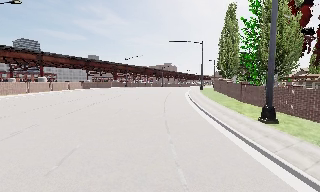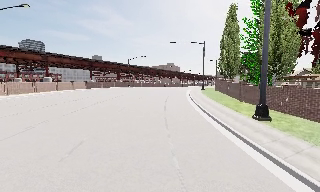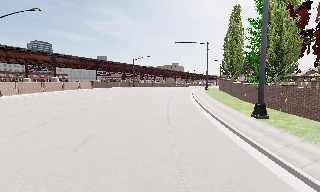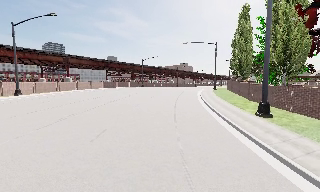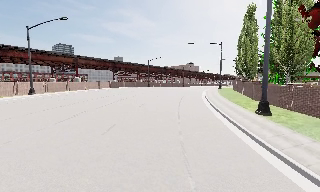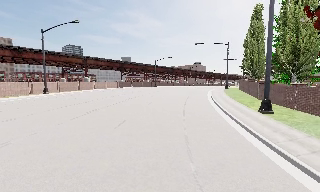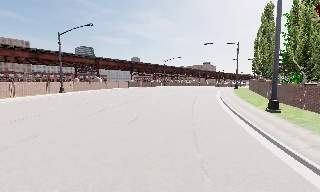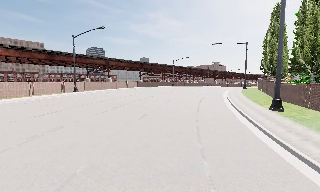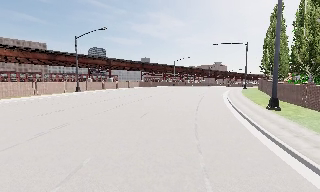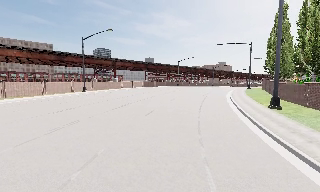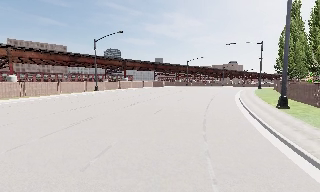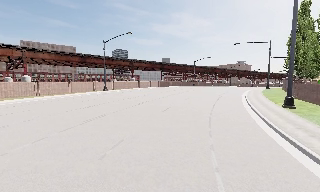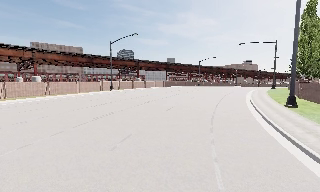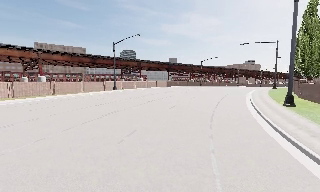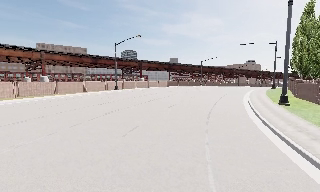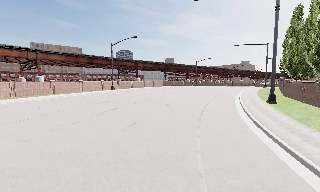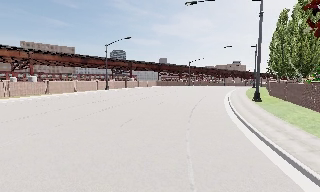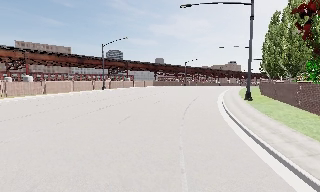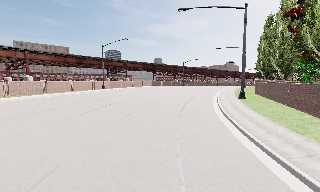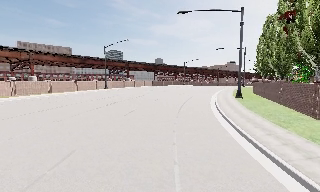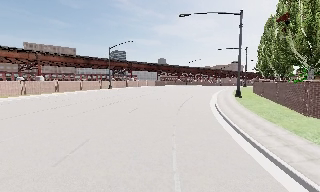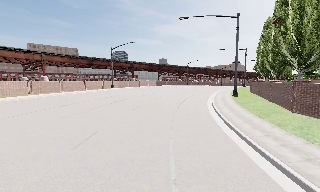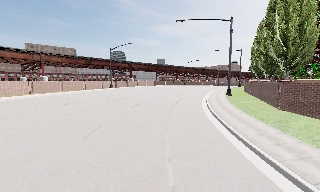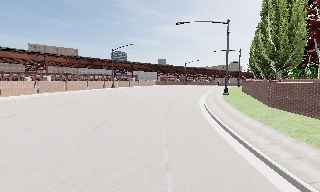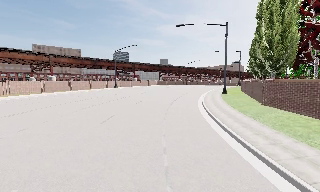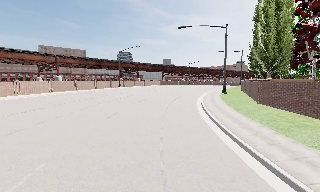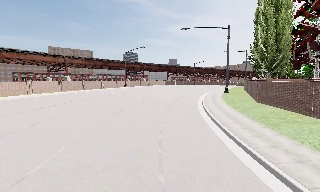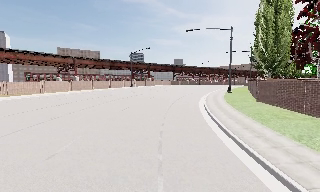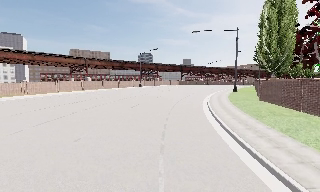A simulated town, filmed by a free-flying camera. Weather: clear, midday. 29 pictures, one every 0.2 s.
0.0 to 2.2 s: The camera swings to its left by about 25 degrees, and the scene slides to the right. It travels backward, about 7 m, so what stands in front gets smaller.
2.2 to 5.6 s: The camera travels backward, about 15 m, so what stands in front gets smaller. It gains speed.
The film runs backward here.
